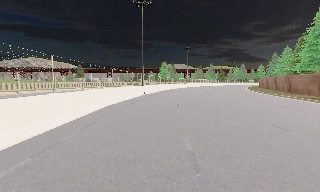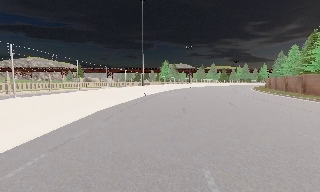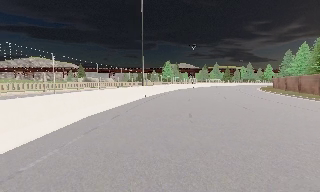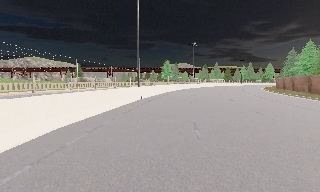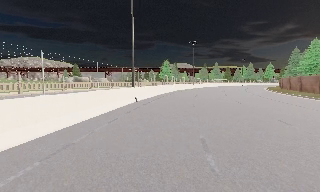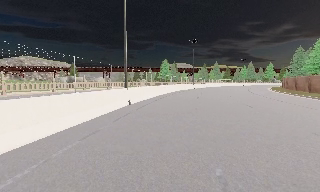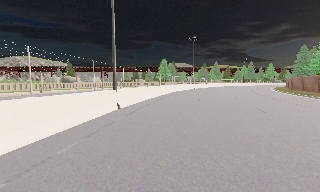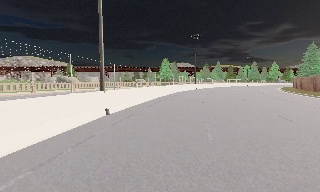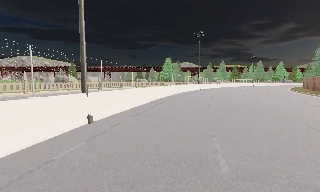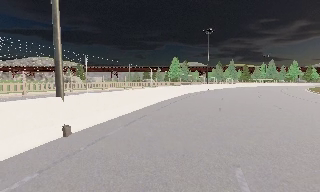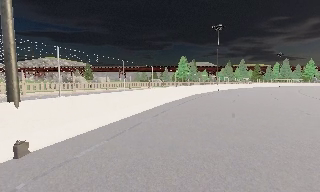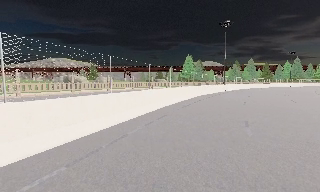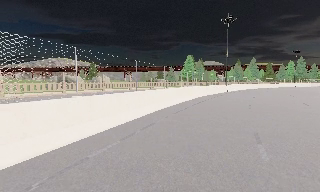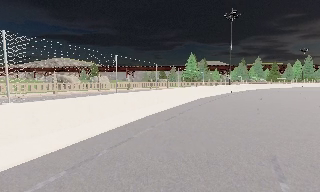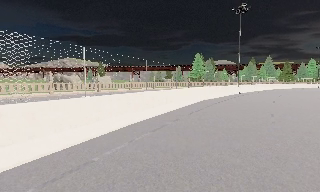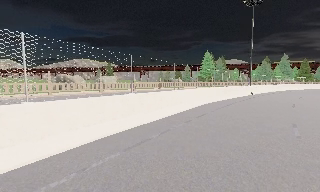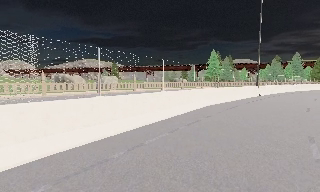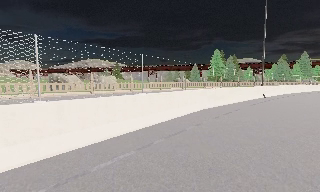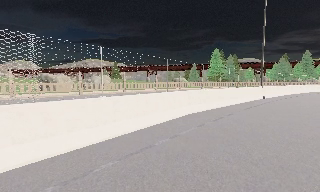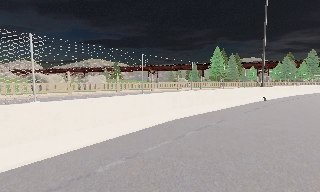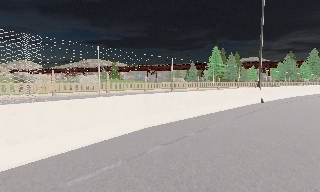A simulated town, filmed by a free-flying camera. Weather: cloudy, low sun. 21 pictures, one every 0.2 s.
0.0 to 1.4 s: The camera travels forward, about 13 m, so what stands in front looms larger.
1.4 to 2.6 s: The camera pans to its left, which is counterclockwise from overhead, by about 10 degrees. It travels forward, about 10 m, so what stands in front looms larger.
2.6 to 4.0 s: The camera pans to its left, which is counterclockwise from overhead, by about 10 degrees. It travels forward and to its right, about 12 m, so what stands in front looms larger.
The film runs forward here.
